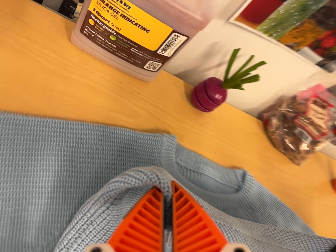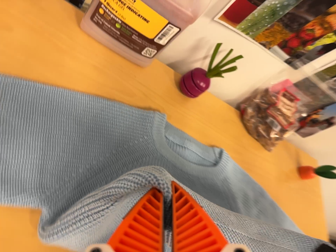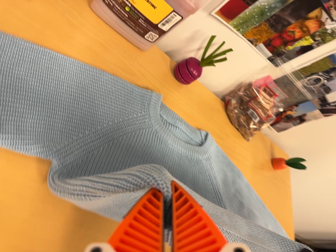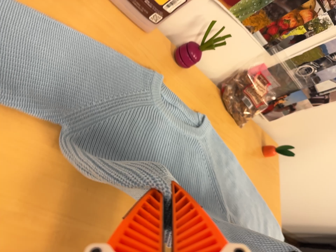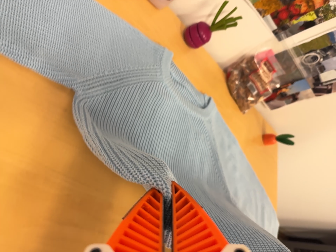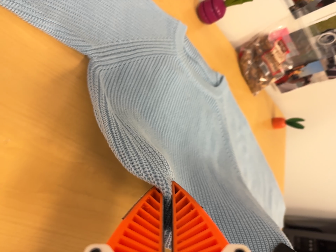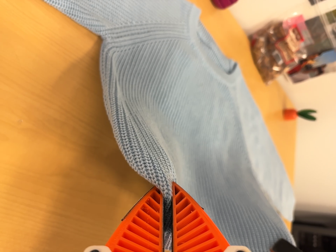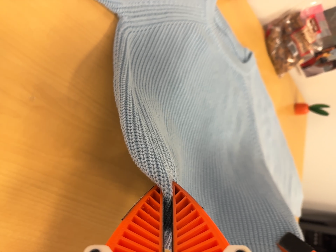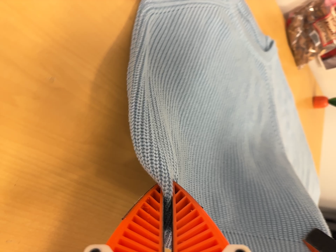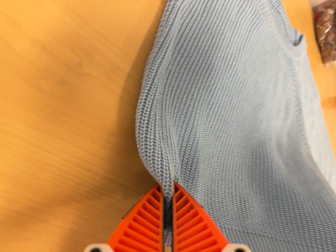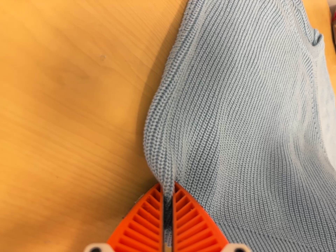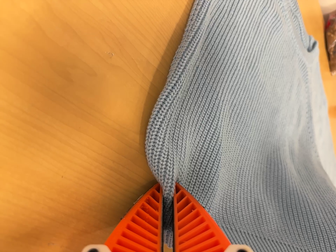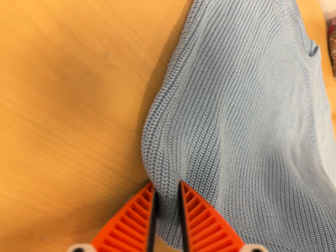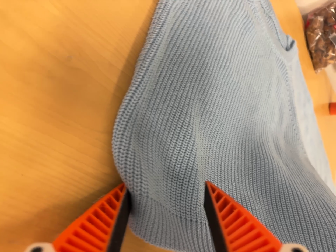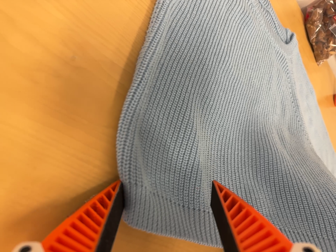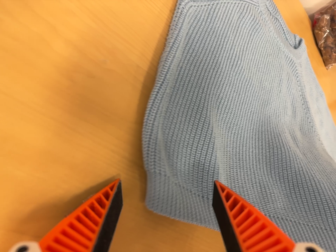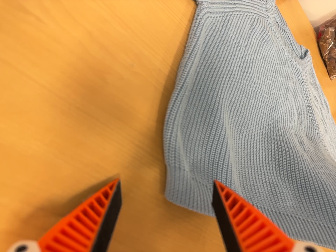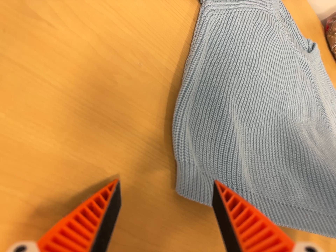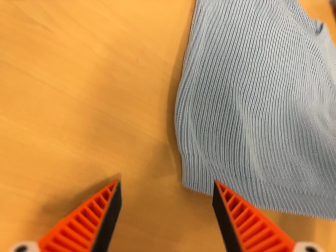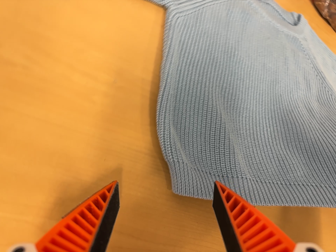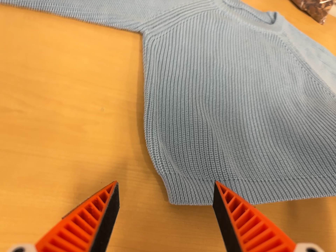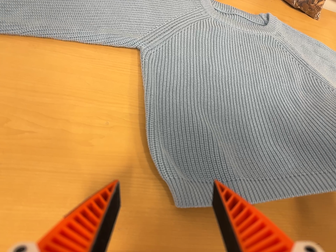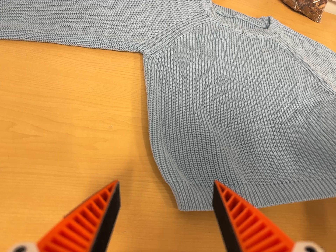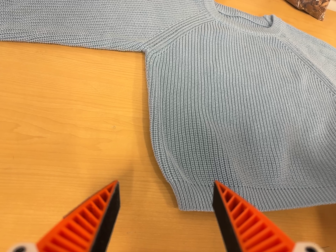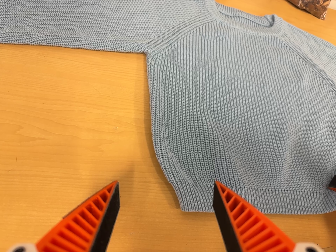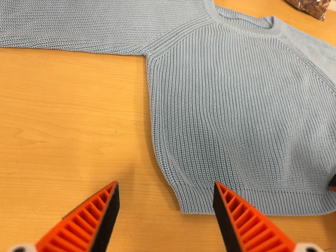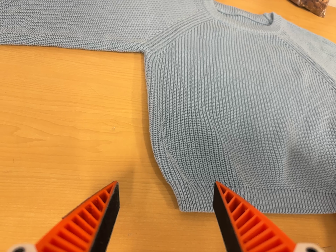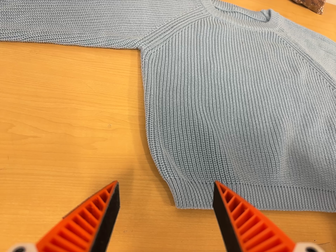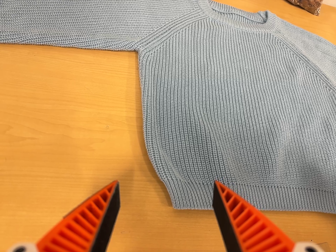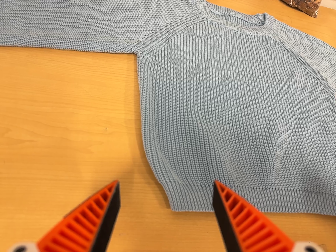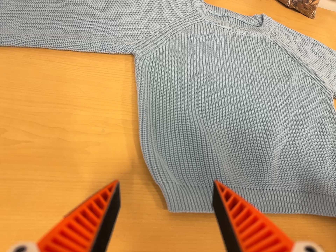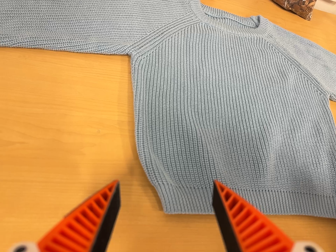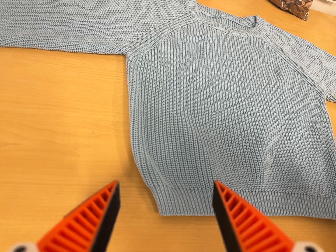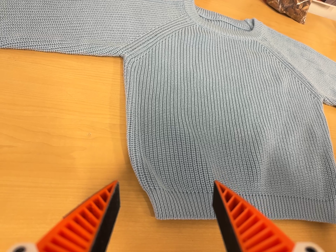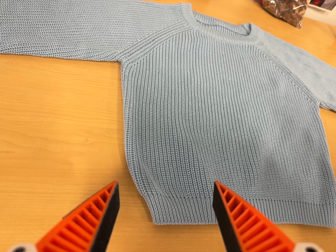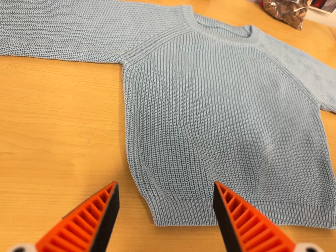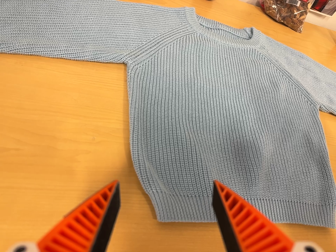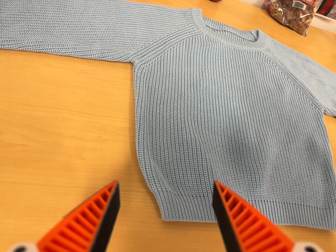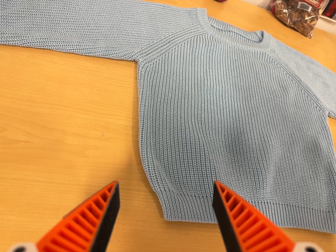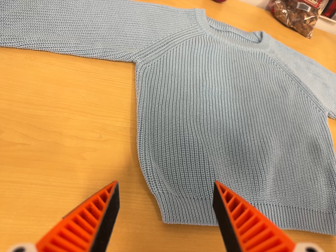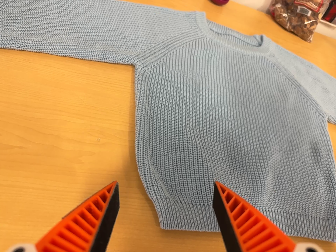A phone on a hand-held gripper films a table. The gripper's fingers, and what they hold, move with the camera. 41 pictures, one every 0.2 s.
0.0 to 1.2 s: The camera pans to its right by about 10 degrees. It travels toward the bottom of its view, backward and to its left, about 24 cm, so close, fixed things drift upward. It rolls about its line of sight by about 15 degrees, and the scene rotates clockwise.
1.2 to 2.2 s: The camera travels to its left and forward, about 12 cm, so close, fixed things drift to the right.
2.2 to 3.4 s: The camera travels backward and toward the bottom of its view, about 7 cm, so what stands in front gets smaller.
3.4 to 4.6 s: The camera pans to its left by about 10 degrees. It travels to its right and backward, about 10 cm. It rolls about its line of sight by about 30 degrees, and the scene rotates counterclockwise.
4.6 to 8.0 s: The camera shifts only a little, or ends up much as it began.
The film runs backward here.
